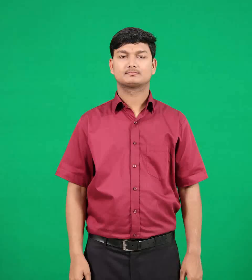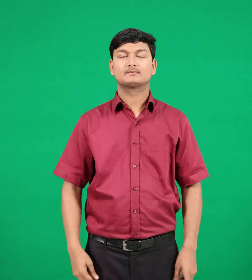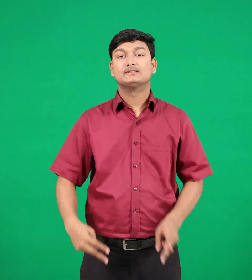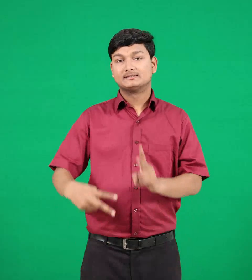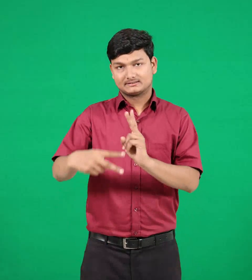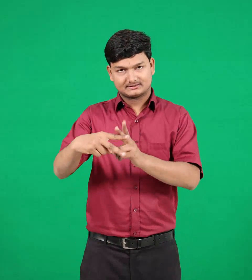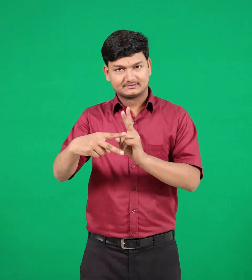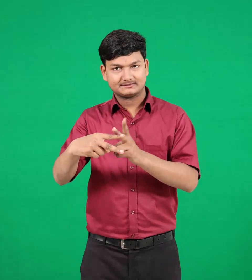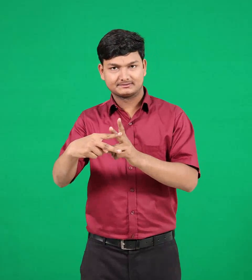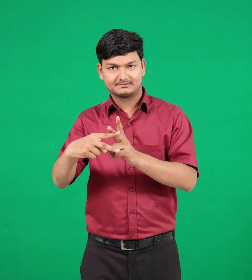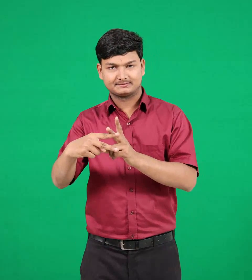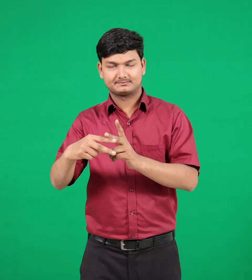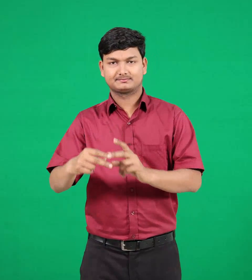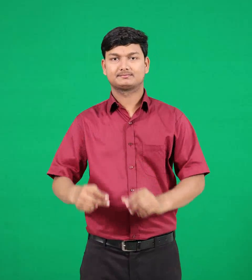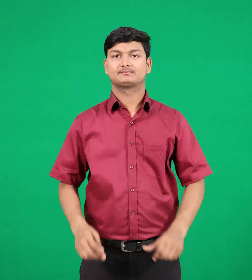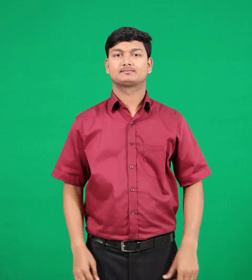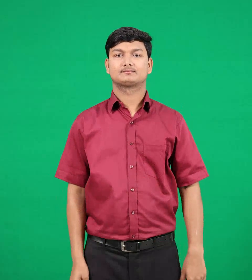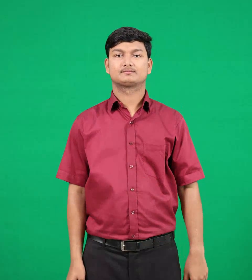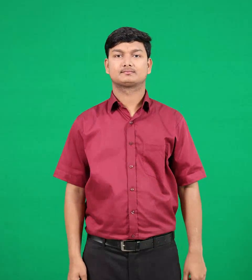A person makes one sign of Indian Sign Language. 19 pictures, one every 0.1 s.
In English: still
